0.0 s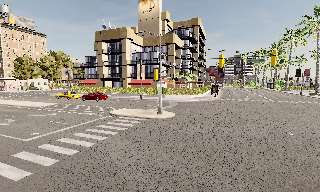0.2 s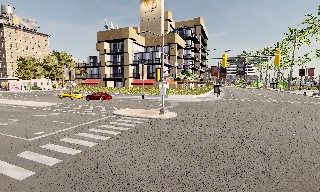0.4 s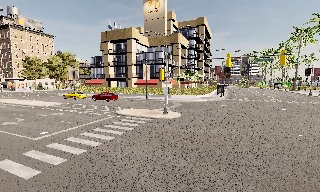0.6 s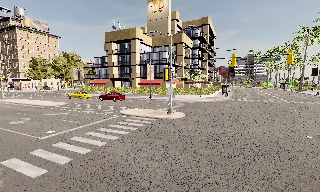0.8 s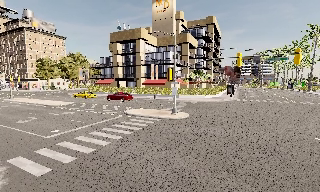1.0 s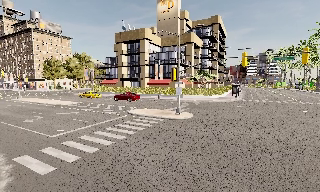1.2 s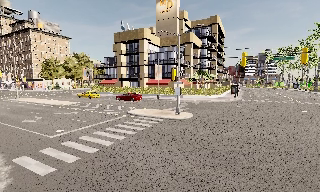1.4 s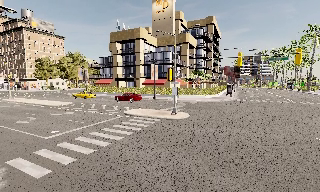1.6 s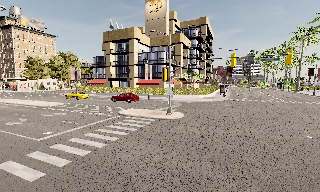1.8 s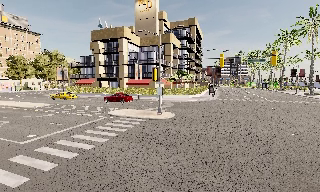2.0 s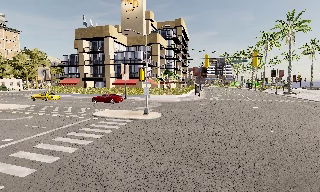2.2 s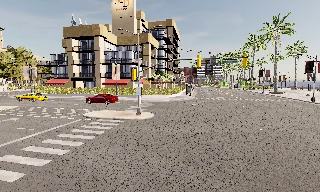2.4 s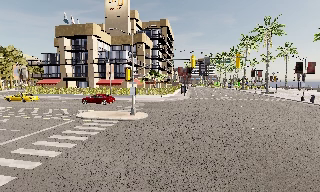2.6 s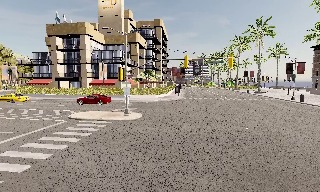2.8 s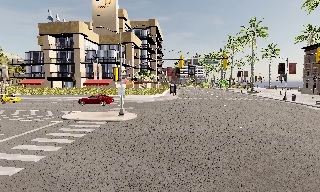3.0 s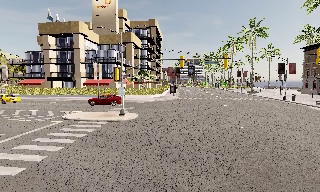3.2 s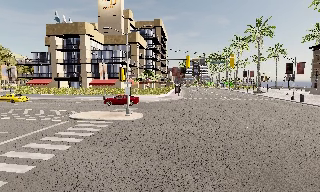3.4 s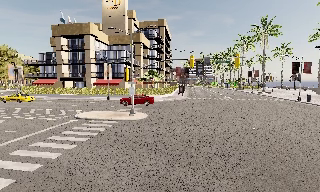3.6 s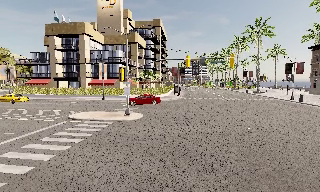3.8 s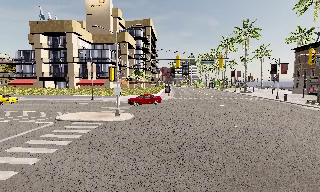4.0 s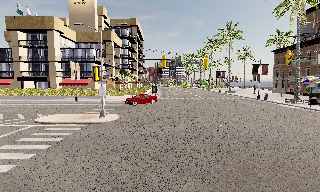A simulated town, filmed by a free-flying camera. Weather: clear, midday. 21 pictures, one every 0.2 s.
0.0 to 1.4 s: The camera shifts only a little, or ends up much as it began.
1.4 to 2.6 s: The scene slides to the left, as the camera pans about 20 degrees to its right.
2.6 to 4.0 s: The camera shifts only a little, or ends up much as it began.
The film runs backward here.
